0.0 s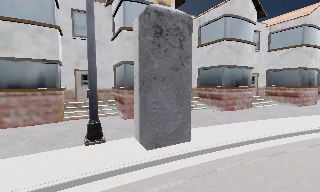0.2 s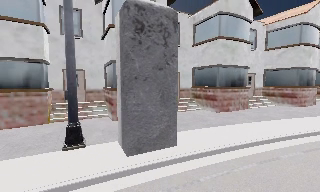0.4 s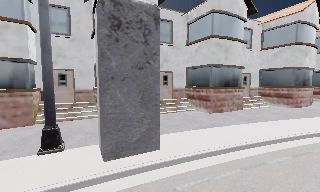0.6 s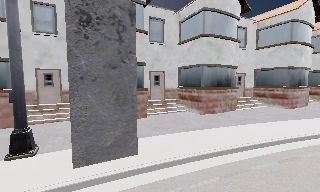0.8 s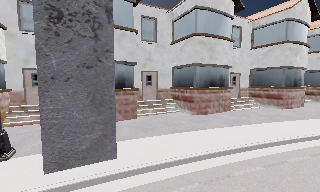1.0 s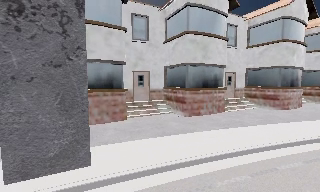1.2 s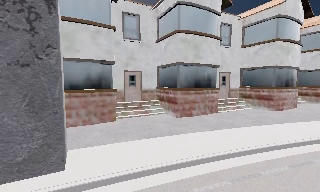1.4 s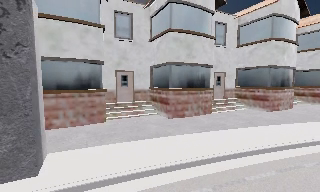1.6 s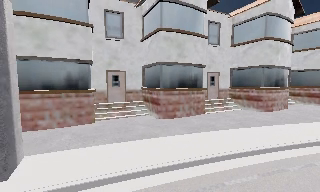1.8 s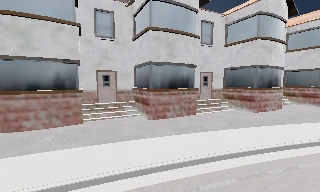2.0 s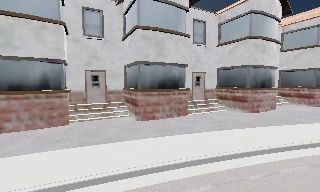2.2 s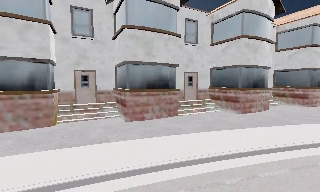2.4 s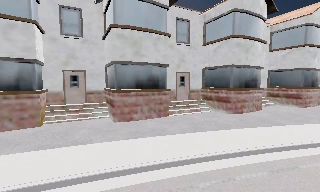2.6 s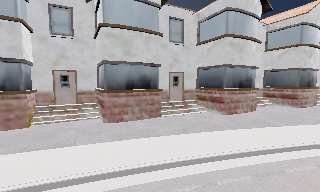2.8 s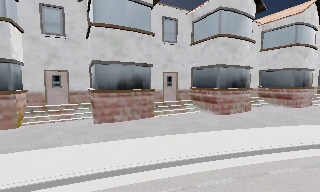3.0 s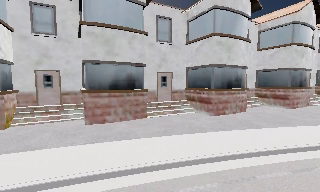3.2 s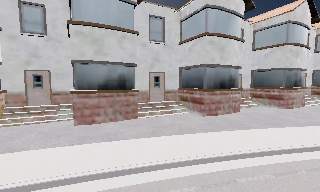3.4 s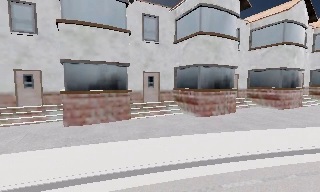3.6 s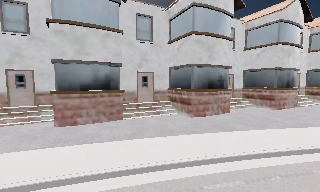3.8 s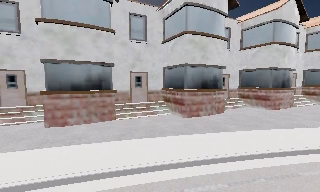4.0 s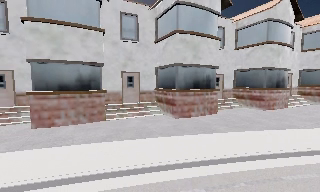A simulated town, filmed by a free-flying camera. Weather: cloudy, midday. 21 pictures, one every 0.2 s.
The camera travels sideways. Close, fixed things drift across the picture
to the left.
0.0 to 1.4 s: The camera travels to its right and forward, about 4.5 m, so close, fixed things drift to the left.
1.4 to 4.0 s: The camera travels to its right, about 7 m, so close, fixed things drift to the left.
The film runs backward here.
